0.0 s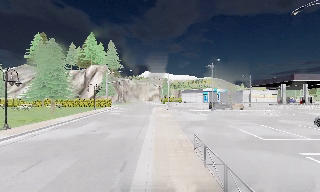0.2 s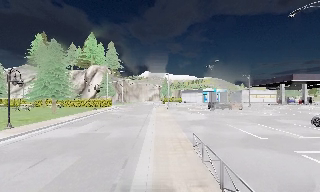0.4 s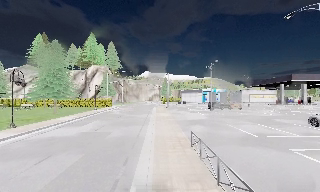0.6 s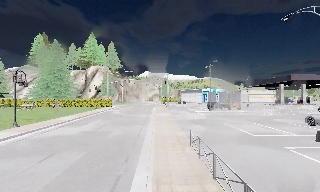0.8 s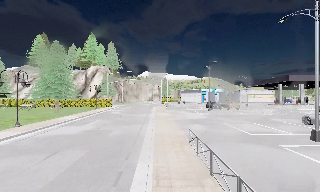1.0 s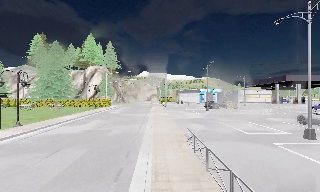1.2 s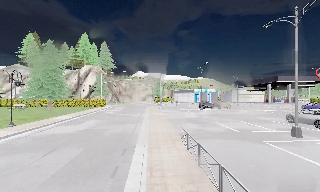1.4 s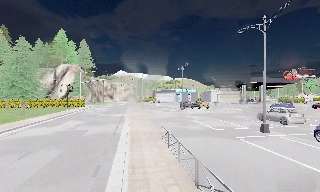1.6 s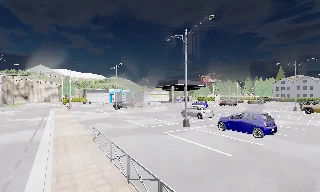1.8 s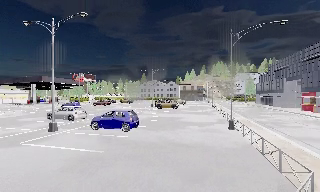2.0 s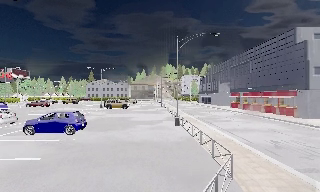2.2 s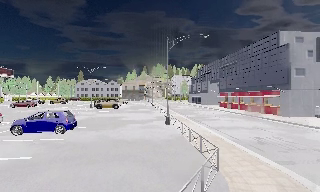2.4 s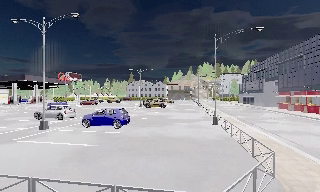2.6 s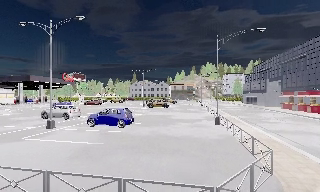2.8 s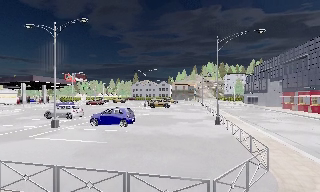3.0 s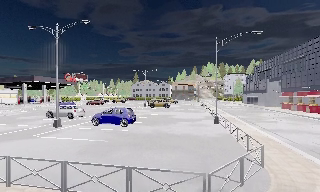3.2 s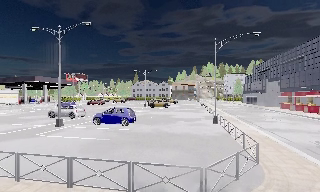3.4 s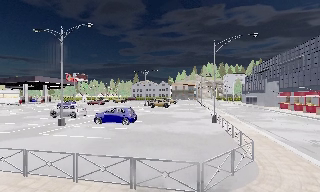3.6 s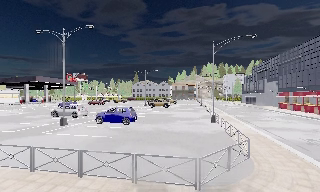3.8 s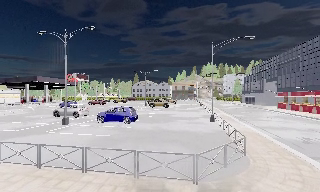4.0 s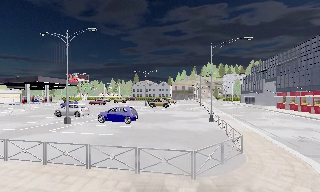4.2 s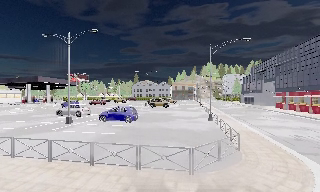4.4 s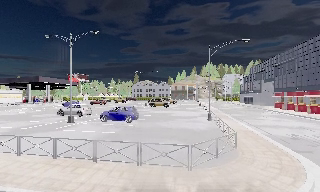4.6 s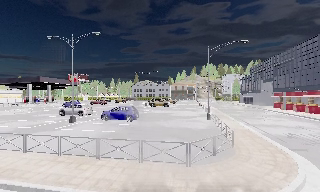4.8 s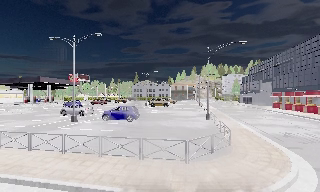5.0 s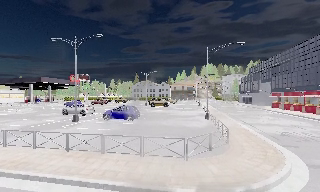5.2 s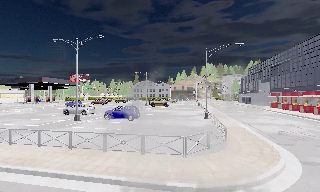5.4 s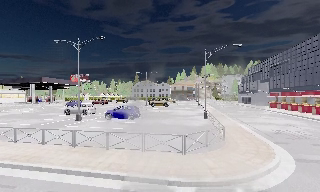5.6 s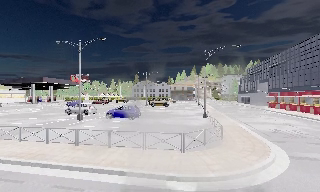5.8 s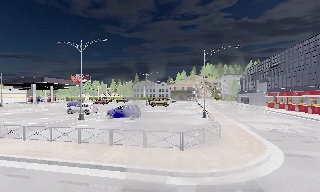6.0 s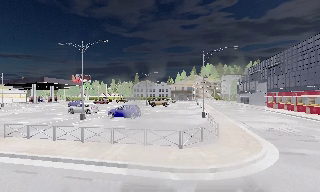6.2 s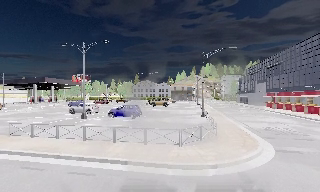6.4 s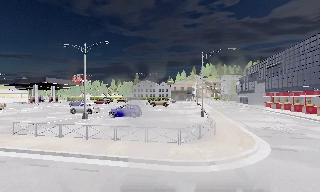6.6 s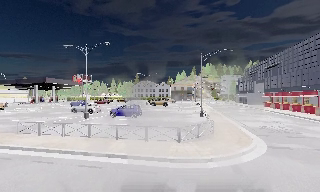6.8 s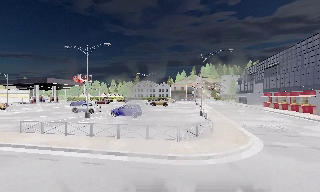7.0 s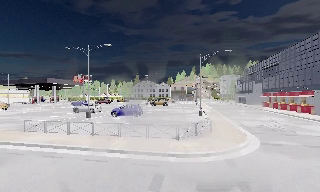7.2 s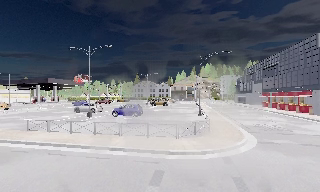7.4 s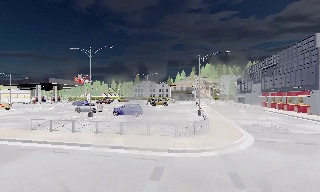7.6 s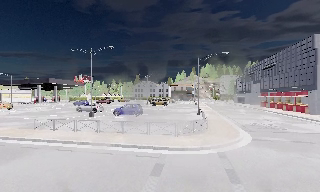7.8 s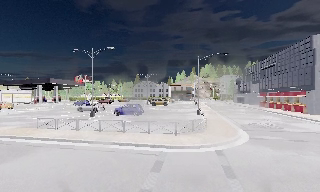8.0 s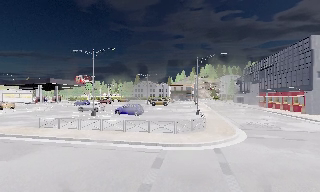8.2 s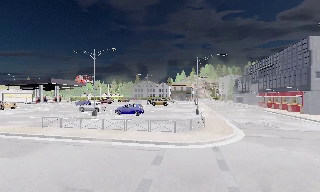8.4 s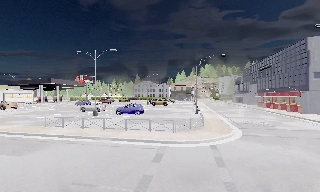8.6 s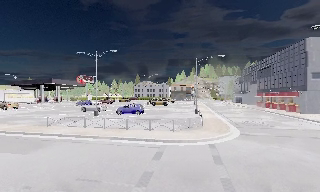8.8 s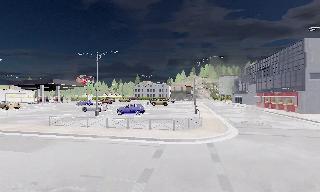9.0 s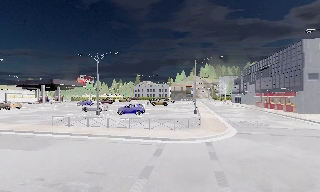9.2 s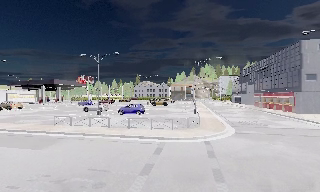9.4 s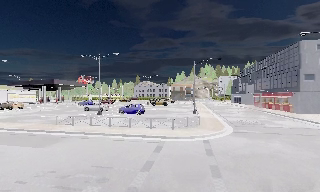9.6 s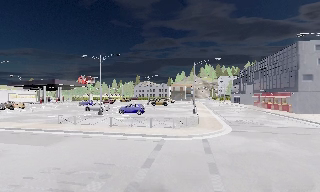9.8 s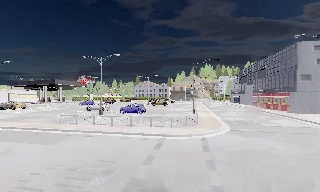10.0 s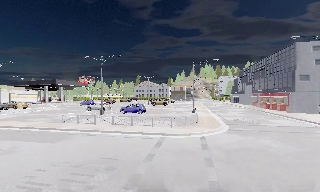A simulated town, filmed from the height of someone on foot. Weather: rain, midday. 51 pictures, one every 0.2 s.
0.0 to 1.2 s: The camera travels backward, about 1.5 m, so what stands in front gets smaller.
1.2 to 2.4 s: The camera swings to its right by about 75 degrees, and the scene slides to the left. It travels backward, about 1.5 m.
2.4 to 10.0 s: The camera travels backward, about 10 m, so what stands in front gets smaller.
The film runs backward here.
